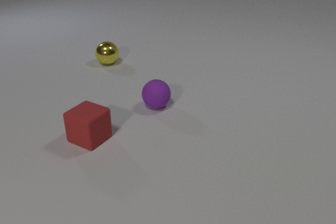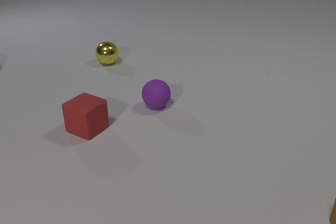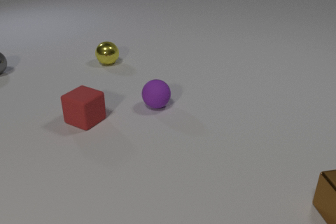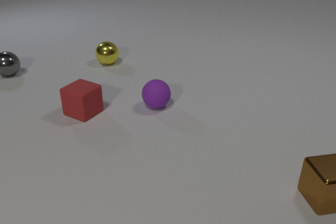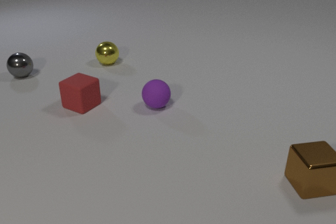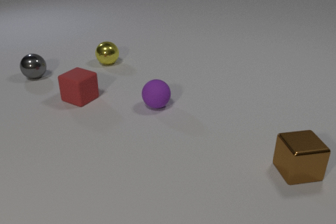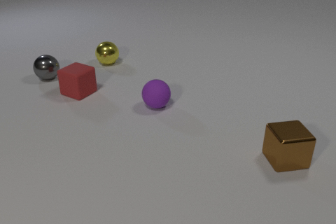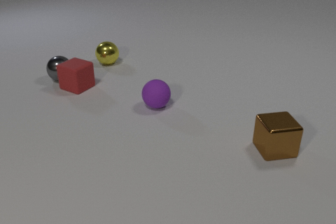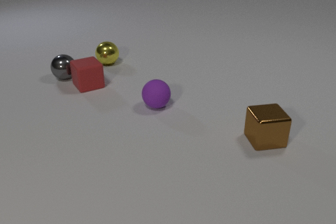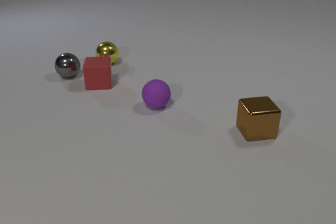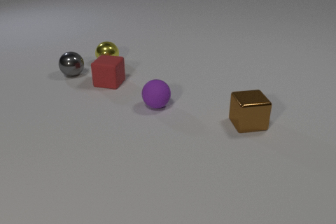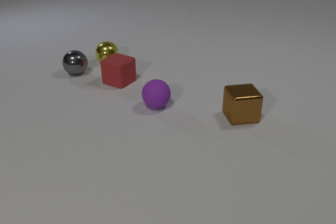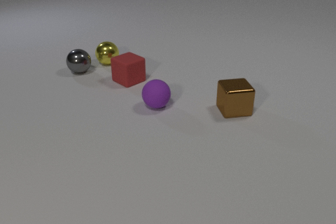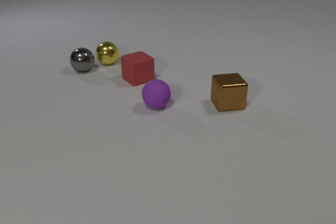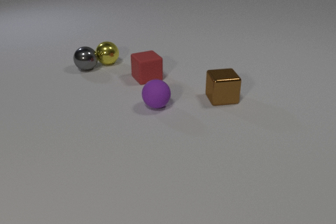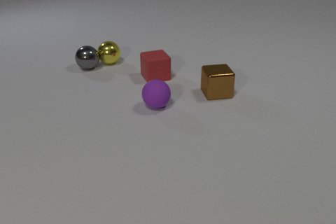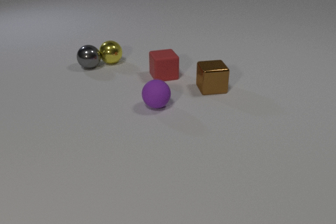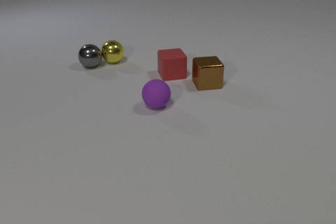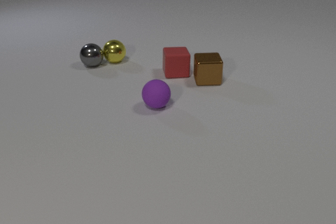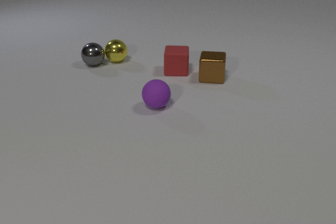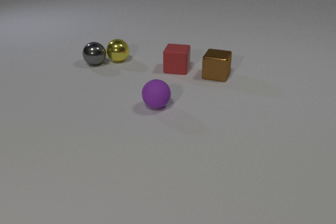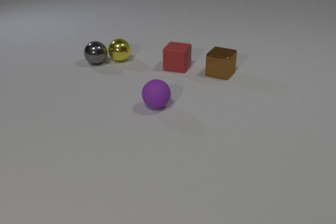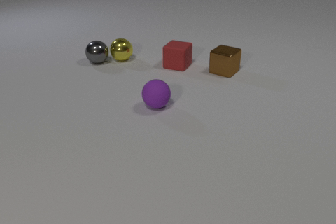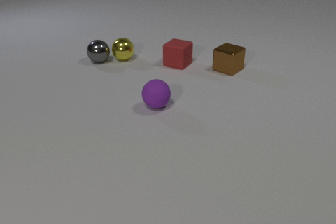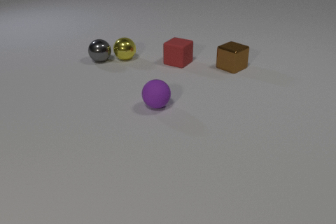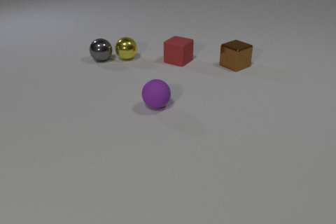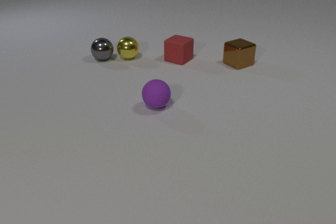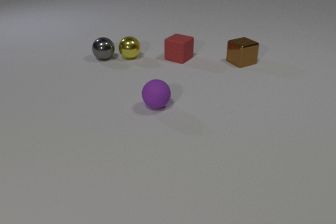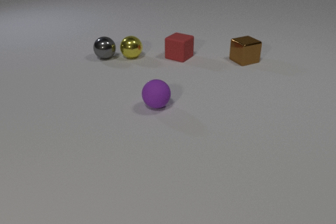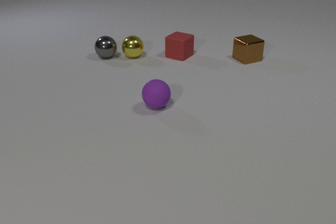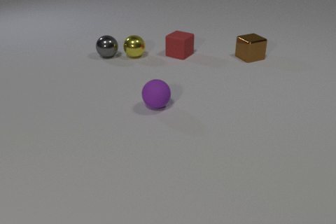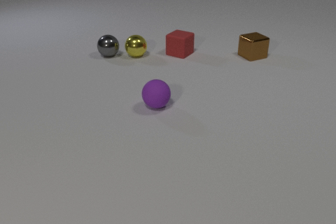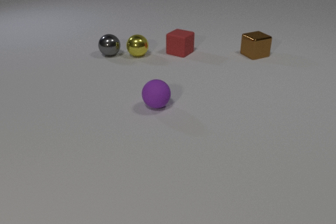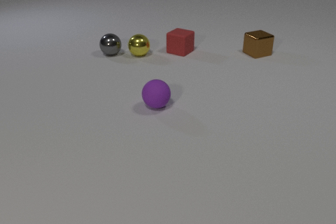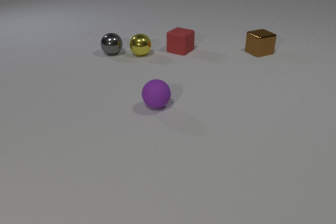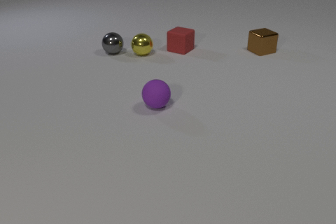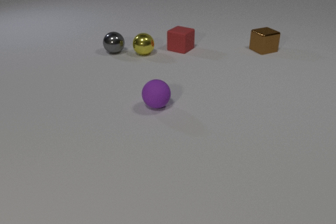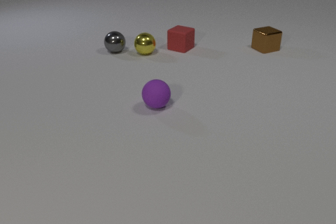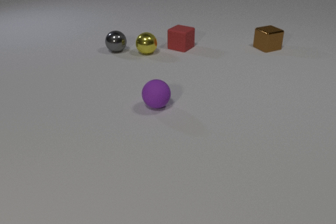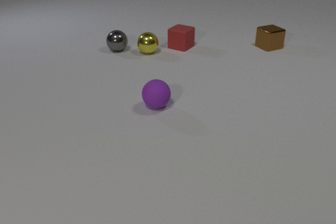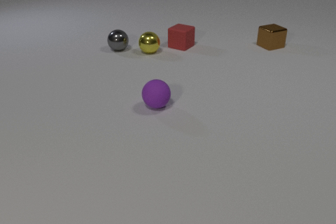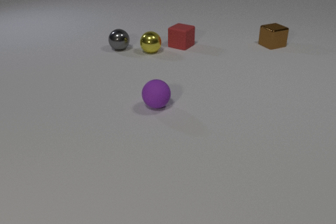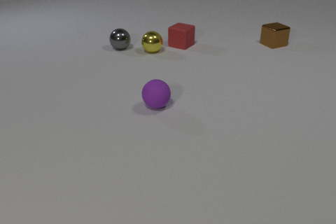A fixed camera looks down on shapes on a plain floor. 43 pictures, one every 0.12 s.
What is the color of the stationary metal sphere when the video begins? yellow.
What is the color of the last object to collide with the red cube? brown.
What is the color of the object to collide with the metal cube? red.
0.00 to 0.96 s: The gray metal sphere comes in at the left edge, rolls to the right and toward the camera. The red rubber cube slides away from the camera, spins so that its near face slides to the left, clockwise seen from above. The brown metal cube comes in at the right edge, slides away from the camera and to the left. The gray metal sphere and the red rubber cube collide.
0.96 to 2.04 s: The gray metal sphere rolls to the right and away from the camera. The red rubber cube slides to the right, spins clockwise seen from above by about 105 degrees, its near face sliding to the left. The brown metal cube slides away from the camera and to the left. The yellow metal sphere rolls to the right. The gray metal sphere and the yellow metal sphere collide.
2.04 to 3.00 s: The gray metal sphere rolls away from the camera and to the right. The red rubber cube slides away from the camera, spins clockwise seen from above by about 45 degrees, its near face sliding to the left. The brown metal cube slides away from the camera and to the right, spins so that its near face slides to the left, clockwise seen from above. The yellow metal sphere rolls to the right and away from the camera. The red rubber cube and the brown metal cube collide.
3.00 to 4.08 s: The gray metal sphere rolls away from the camera and to the right. The red rubber cube slides away from the camera. The brown metal cube slides away from the camera and to the right. The yellow metal sphere rolls to the right and away from the camera.
4.08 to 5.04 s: The gray metal sphere rolls away from the camera and to the right. The red rubber cube slides away from the camera. The brown metal cube slides away from the camera and to the right. The yellow metal sphere rolls to the right and away from the camera.
